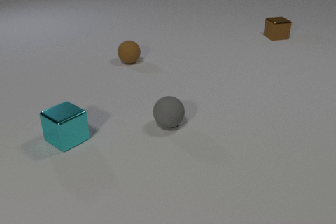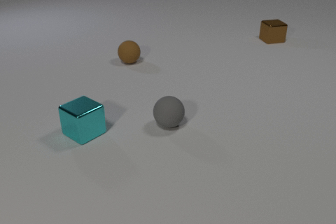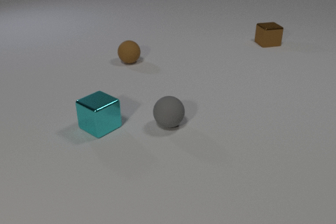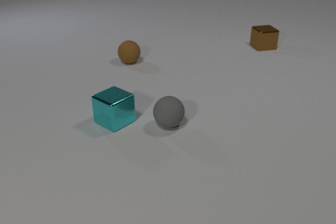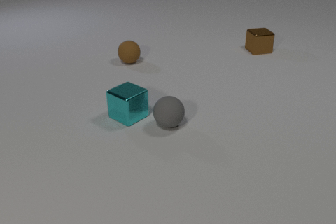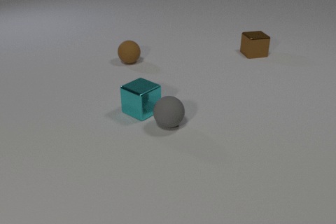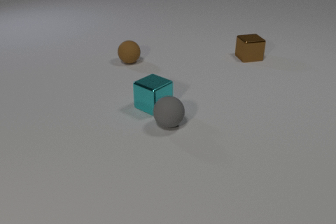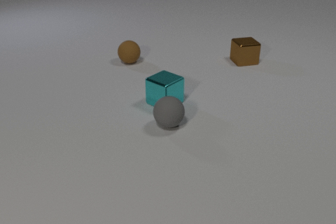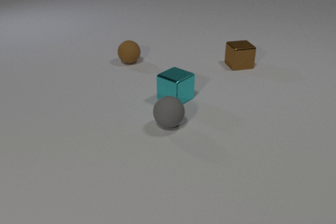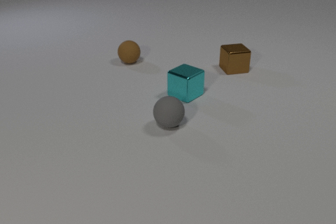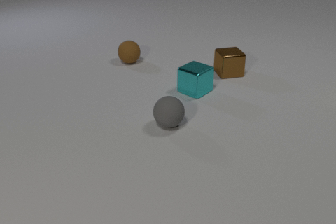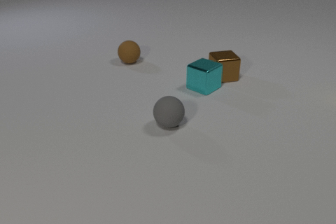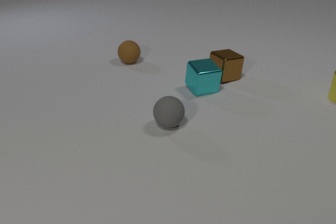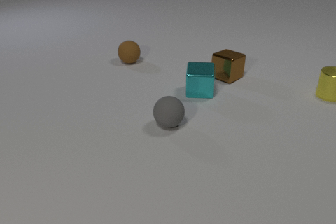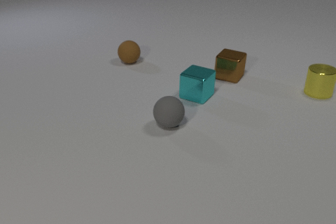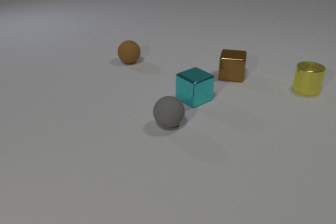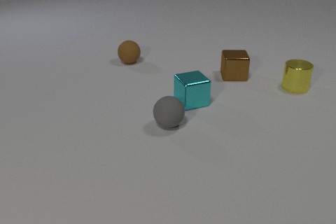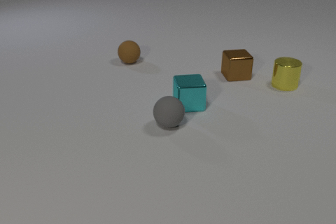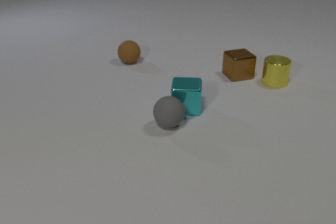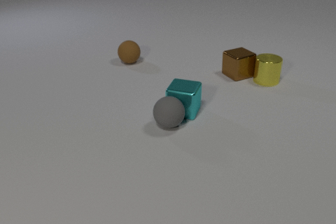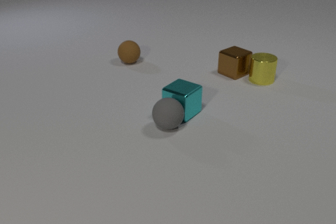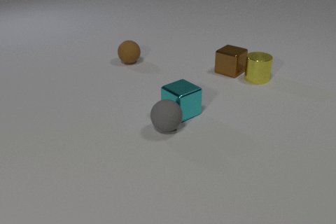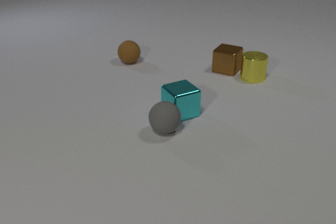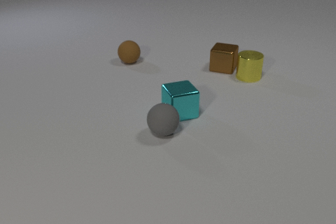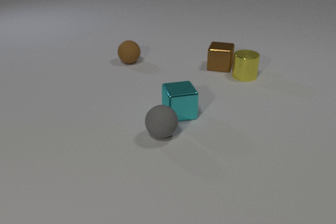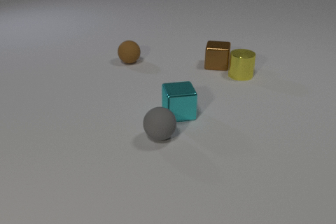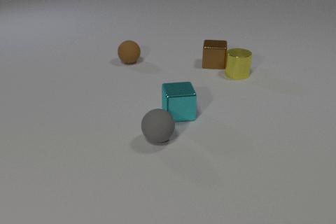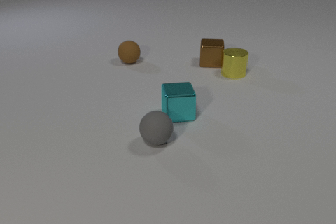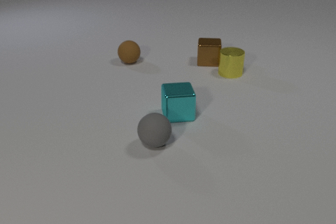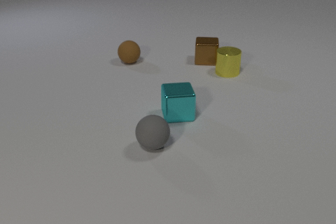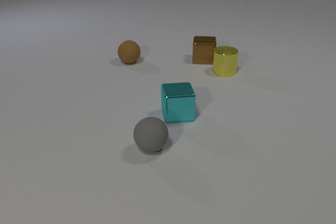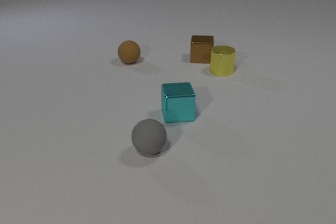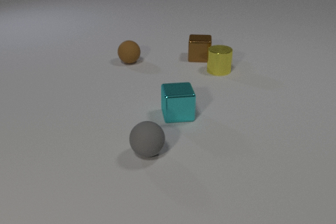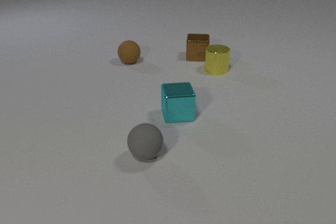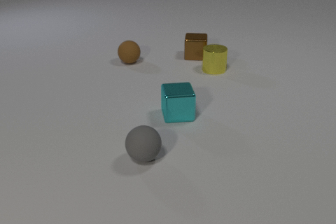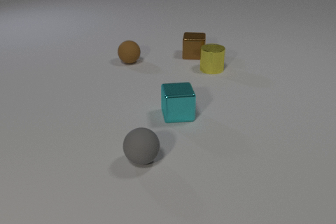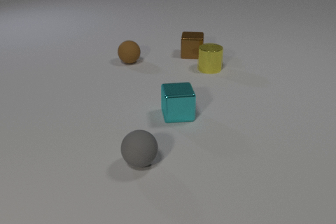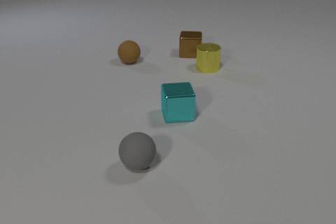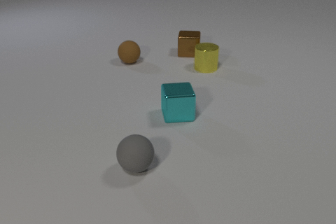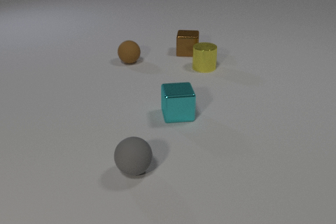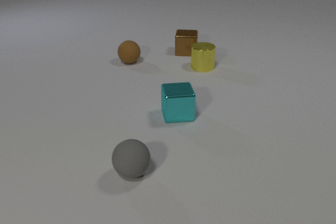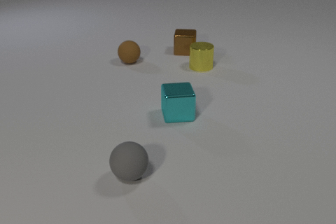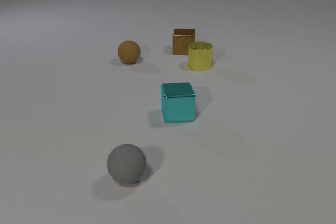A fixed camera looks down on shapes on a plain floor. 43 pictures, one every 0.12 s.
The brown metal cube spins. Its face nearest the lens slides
to the right.
The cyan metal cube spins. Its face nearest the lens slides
to the left.
0.00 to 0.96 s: The brown metal cube slides toward the camera. The cyan metal cube slides to the right and away from the camera.
0.96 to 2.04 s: The brown metal cube slides toward the camera, spins so that its near face slides to the right, counterclockwise seen from above. The cyan metal cube slides toward the camera and to the right, spins clockwise seen from above by about 135 degrees, its near face sliding to the left. The yellow metal cylinder comes in at the right edge, slides to the left. The brown metal cube and the cyan metal cube collide.
2.04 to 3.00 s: The brown metal cube slides away from the camera and to the left, spins counterclockwise seen from above by about 75 degrees, its near face sliding to the right. The cyan metal cube slides toward the camera and to the left, spins so that its near face slides to the left, clockwise seen from above. The yellow metal cylinder slides to the left. The gray rubber sphere rolls toward the camera. The cyan metal cube and the gray rubber sphere collide. The brown metal cube and the yellow metal cylinder collide.
3.00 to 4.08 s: The brown metal cube slides away from the camera and to the left. The yellow metal cylinder slides to the left. The gray rubber sphere rolls toward the camera and to the left.
4.08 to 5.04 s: The brown metal cube slides away from the camera and to the left. The yellow metal cylinder slides to the left and away from the camera. The gray rubber sphere rolls toward the camera and to the left.
Are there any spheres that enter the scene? no.
What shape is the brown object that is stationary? sphere.
How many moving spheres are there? 1.
